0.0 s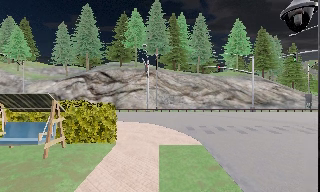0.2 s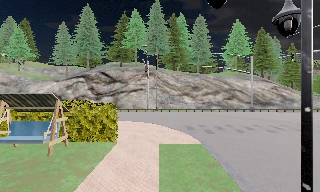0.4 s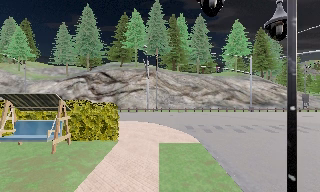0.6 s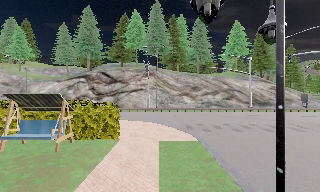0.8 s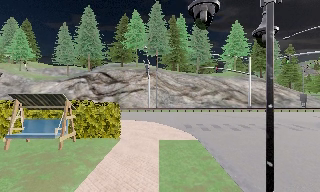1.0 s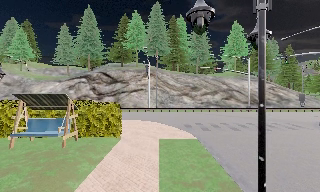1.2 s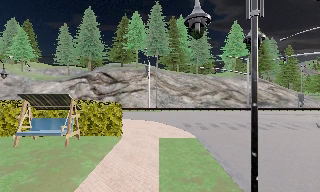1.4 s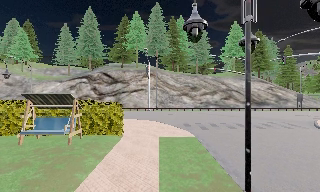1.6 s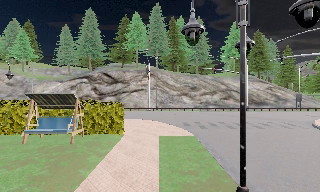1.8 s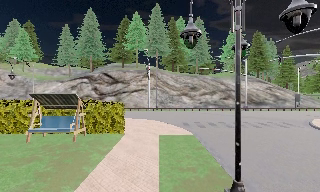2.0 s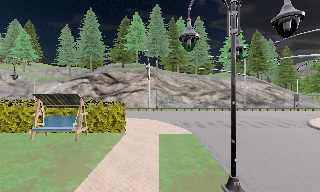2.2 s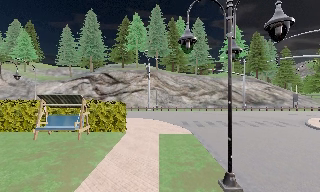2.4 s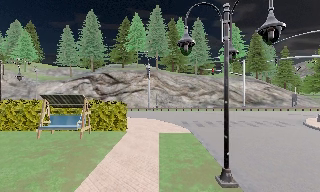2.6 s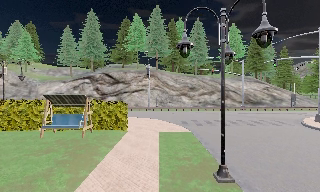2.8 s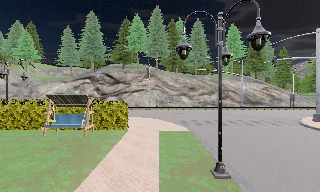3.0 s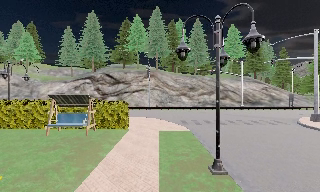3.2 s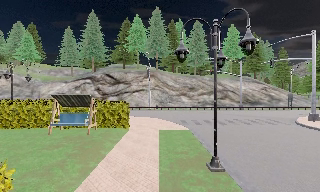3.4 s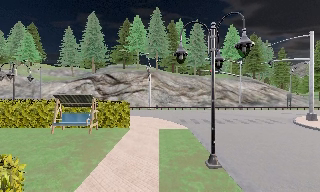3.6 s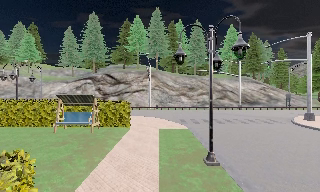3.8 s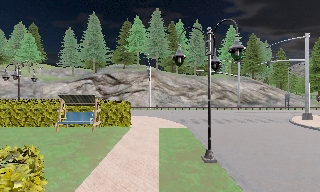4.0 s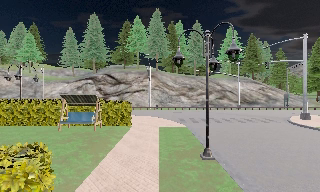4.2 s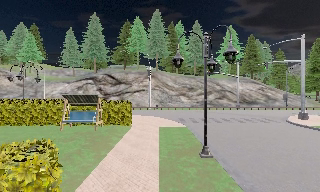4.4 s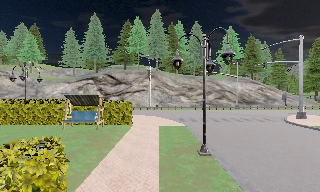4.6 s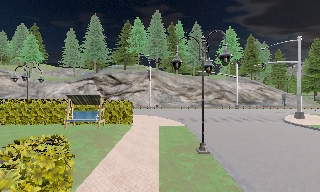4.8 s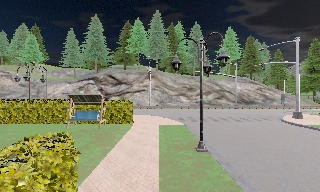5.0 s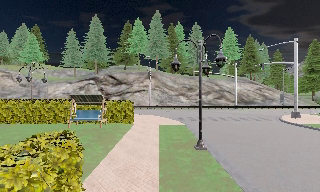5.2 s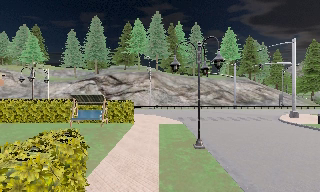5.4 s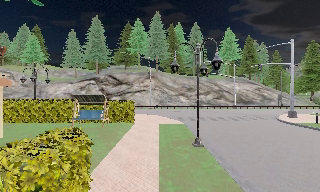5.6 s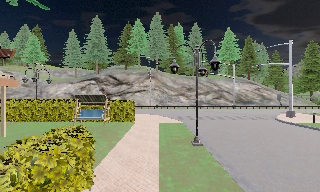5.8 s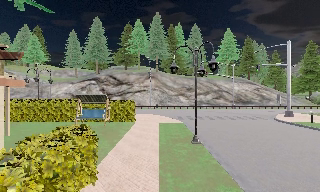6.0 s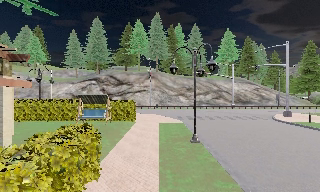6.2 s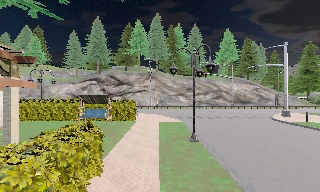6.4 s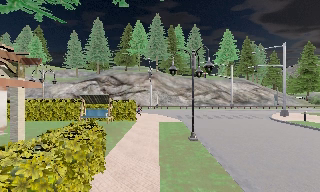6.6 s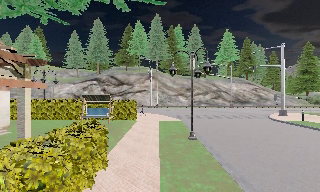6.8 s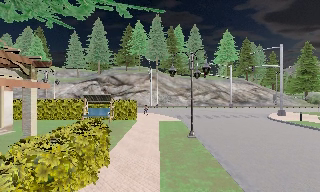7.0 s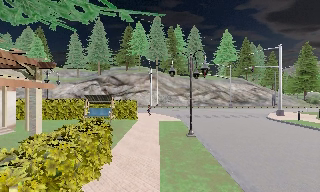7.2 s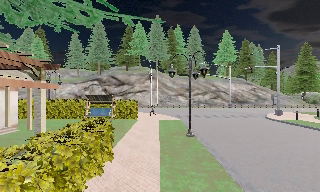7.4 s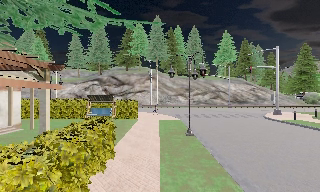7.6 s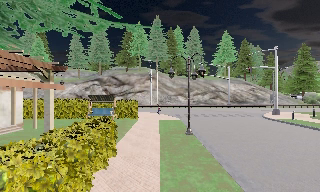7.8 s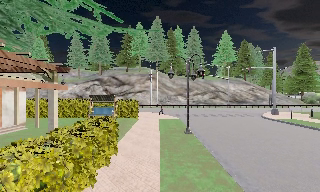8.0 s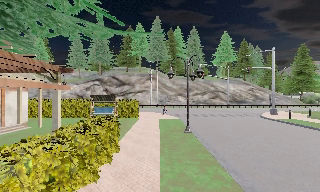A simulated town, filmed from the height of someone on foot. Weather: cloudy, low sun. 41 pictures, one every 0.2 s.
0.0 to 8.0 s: The camera travels backward, about 8 m, so what stands in front gets smaller.
The film runs backward here.
